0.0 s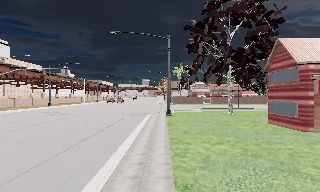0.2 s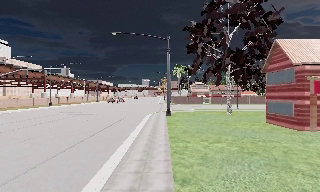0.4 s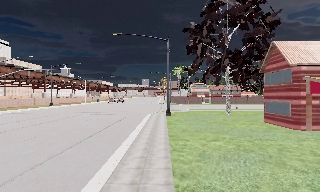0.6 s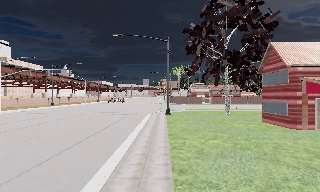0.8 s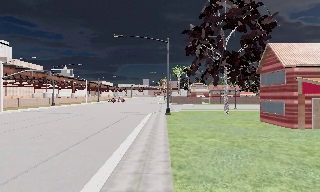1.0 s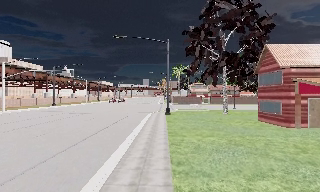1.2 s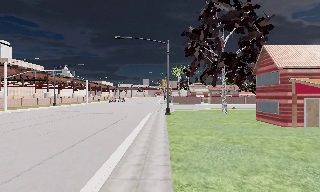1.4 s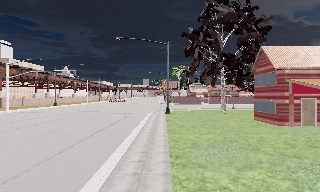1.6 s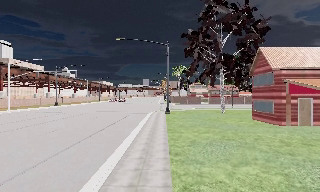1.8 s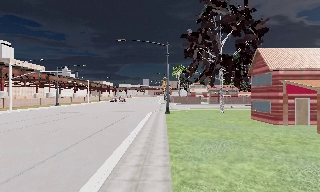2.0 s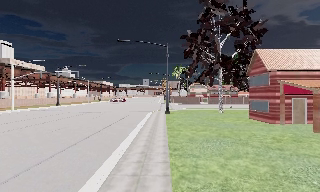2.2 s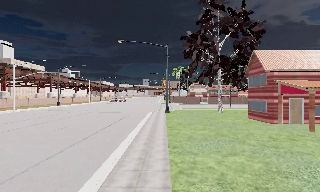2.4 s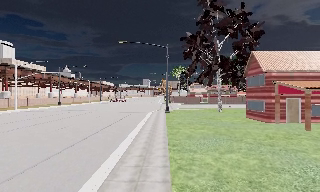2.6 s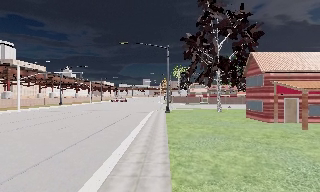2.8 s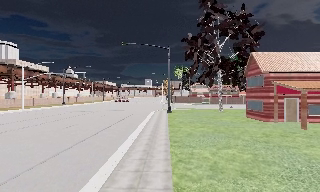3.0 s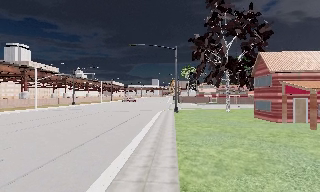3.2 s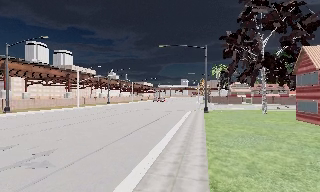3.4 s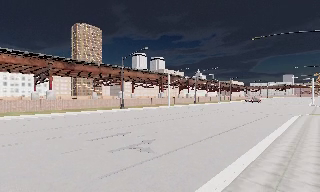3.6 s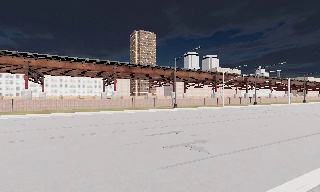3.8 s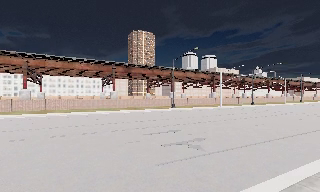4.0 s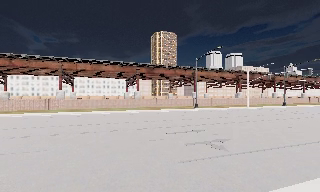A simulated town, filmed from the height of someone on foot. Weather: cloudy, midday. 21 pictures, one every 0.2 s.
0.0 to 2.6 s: The camera travels backward, about 4 m, so what stands in front gets smaller.
2.6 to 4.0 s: The scene slides to the right, as the camera pans about 70 degrees to its left. It travels backward, about 2 m.
The film runs backward here.
